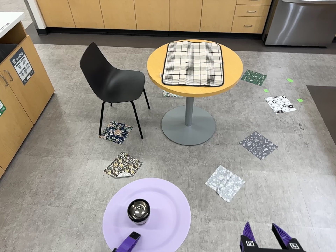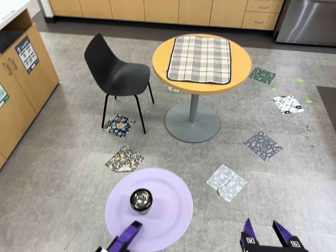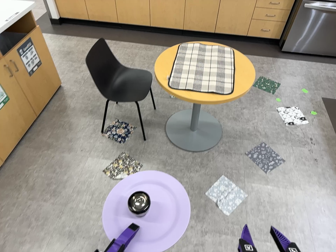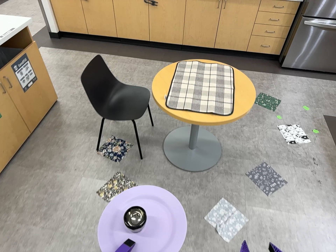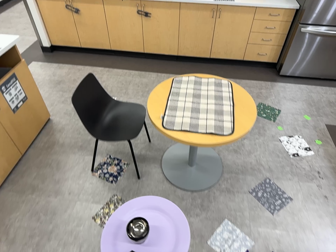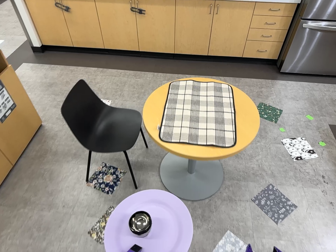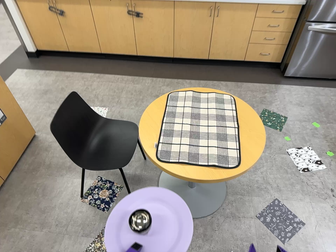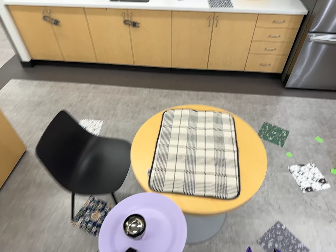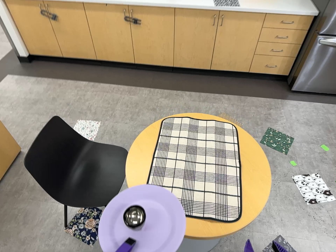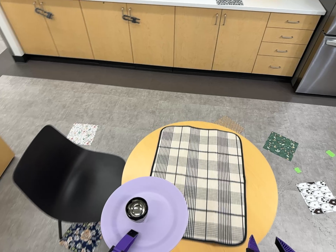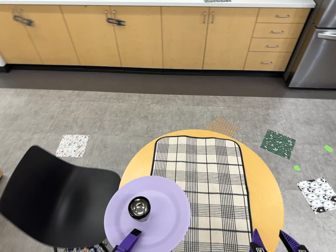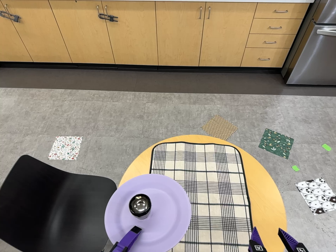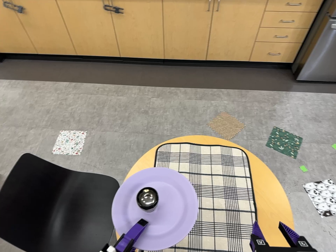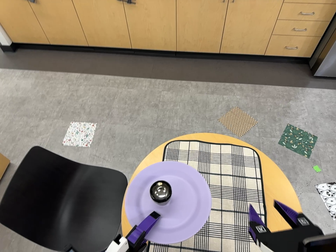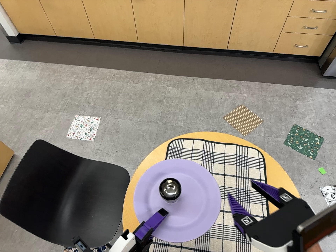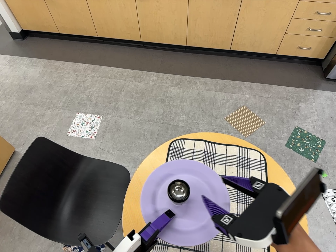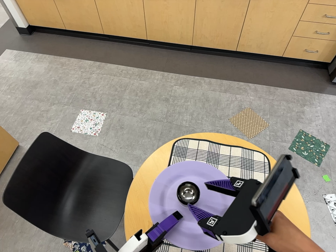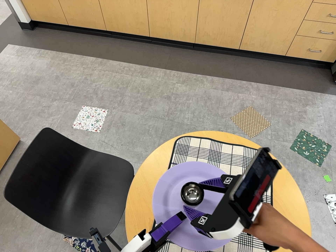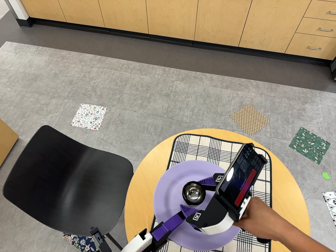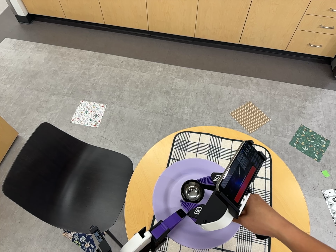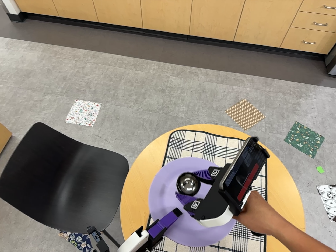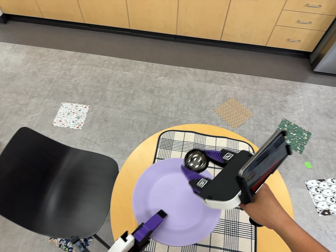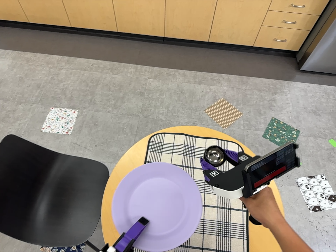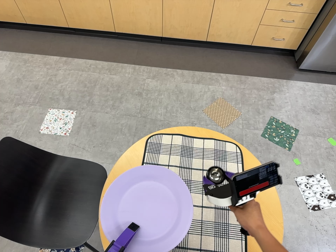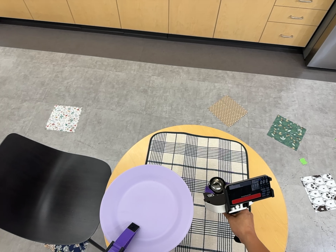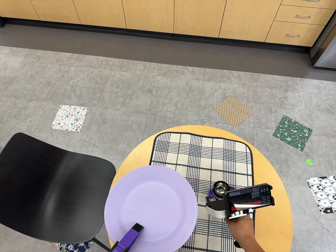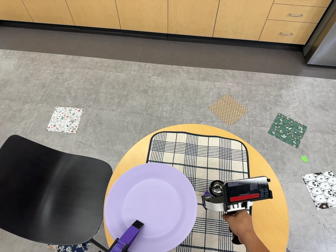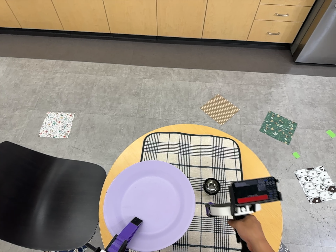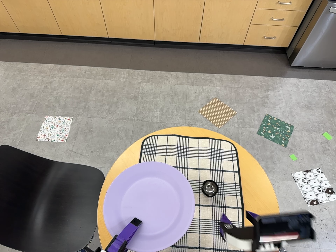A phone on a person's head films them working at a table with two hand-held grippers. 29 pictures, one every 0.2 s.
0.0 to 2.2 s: The camera travels toward the top of its view and forward, about 130 cm, so close, fixed things drift downward.
2.2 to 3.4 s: The camera travels forward and toward the top of its view, about 12 cm, so what stands in front looms larger. It rolls about its line of sight by about 10 degrees, and the scene rotates clockwise.
3.4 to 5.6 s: The camera travels to its right, about 6 cm, so close, fixed things drift to the left.
The film runs forward here.
